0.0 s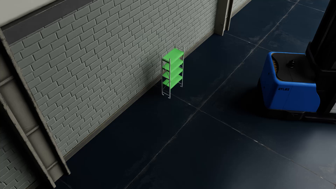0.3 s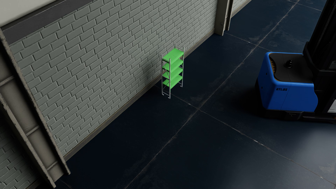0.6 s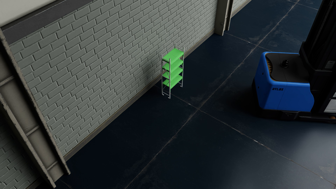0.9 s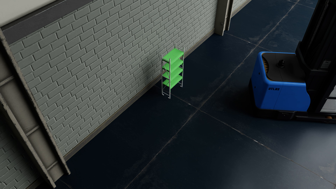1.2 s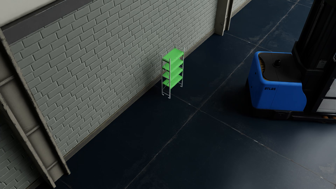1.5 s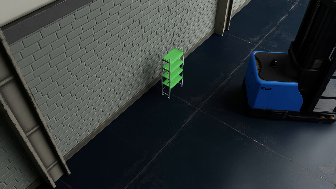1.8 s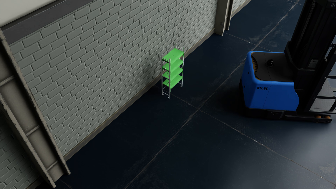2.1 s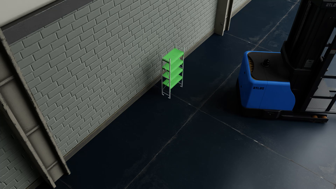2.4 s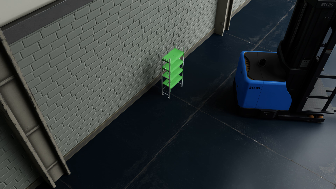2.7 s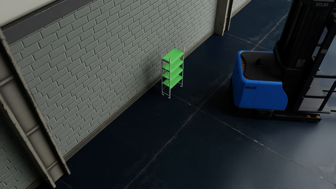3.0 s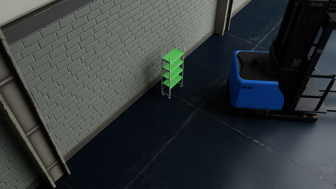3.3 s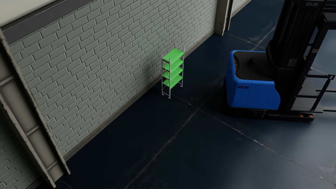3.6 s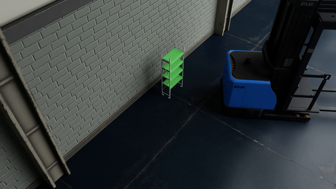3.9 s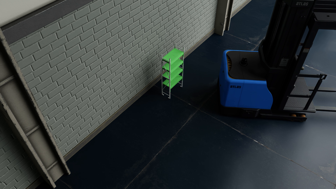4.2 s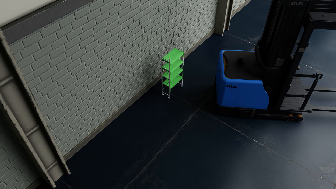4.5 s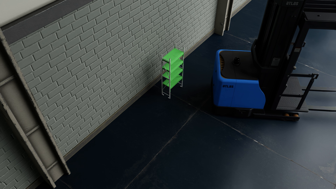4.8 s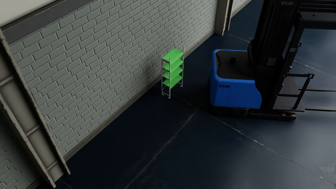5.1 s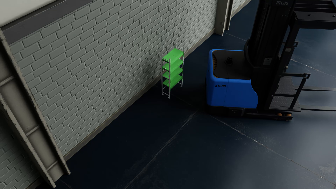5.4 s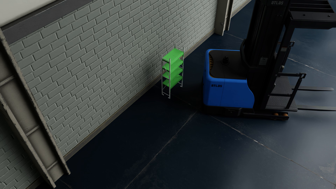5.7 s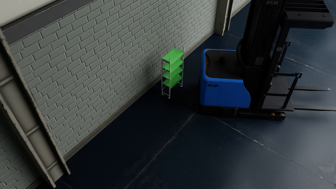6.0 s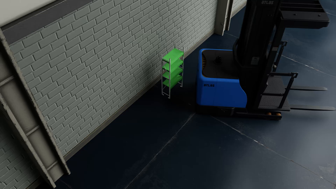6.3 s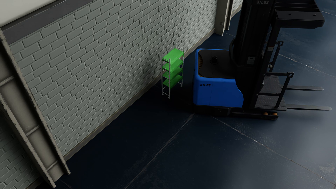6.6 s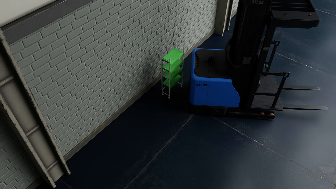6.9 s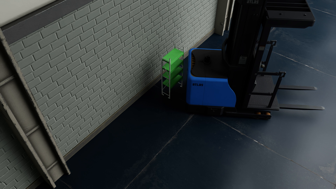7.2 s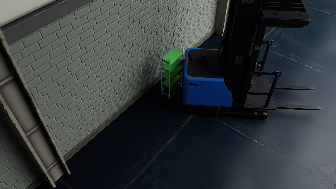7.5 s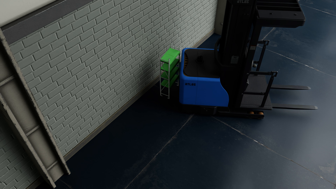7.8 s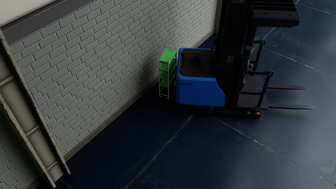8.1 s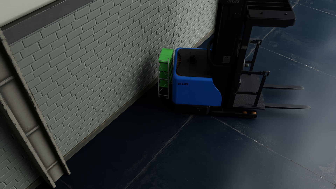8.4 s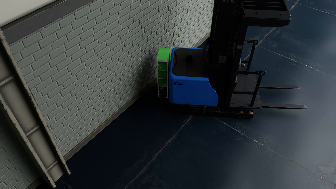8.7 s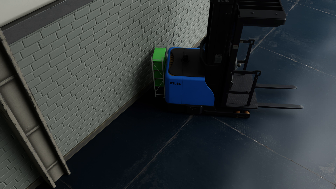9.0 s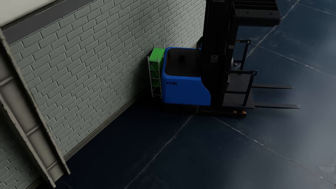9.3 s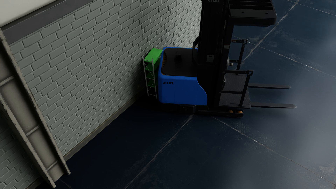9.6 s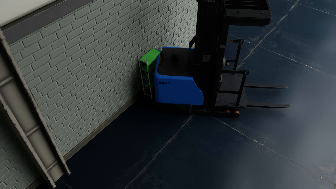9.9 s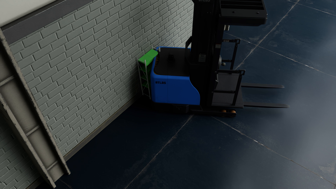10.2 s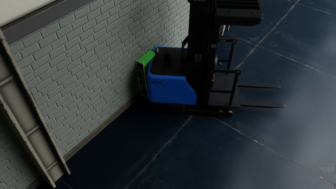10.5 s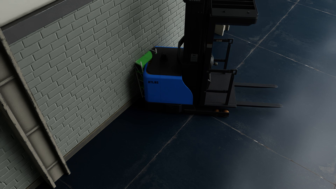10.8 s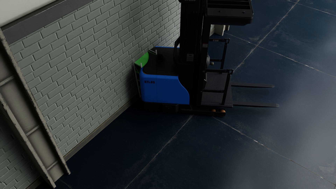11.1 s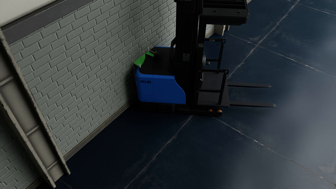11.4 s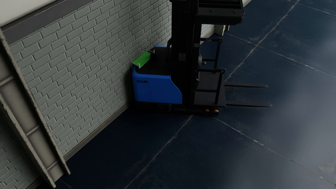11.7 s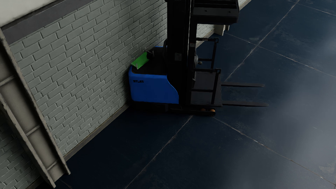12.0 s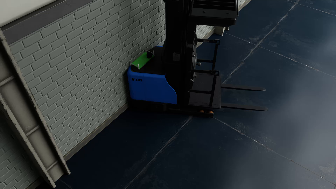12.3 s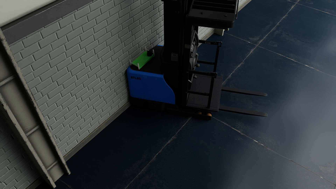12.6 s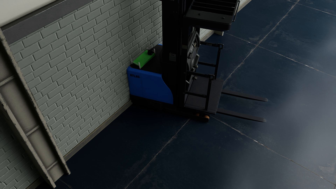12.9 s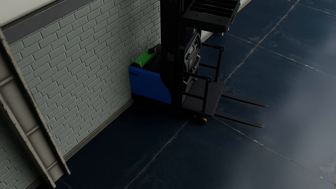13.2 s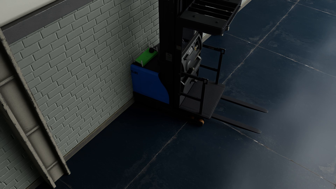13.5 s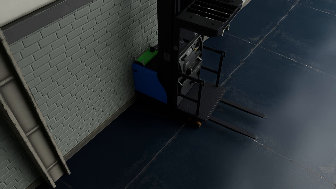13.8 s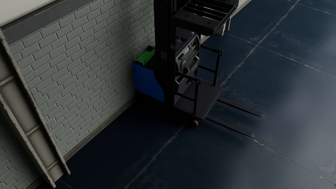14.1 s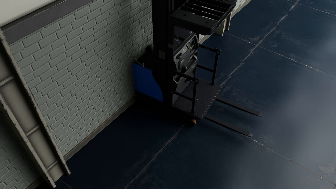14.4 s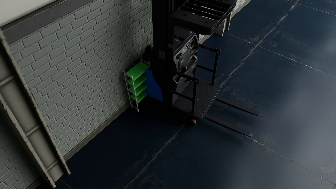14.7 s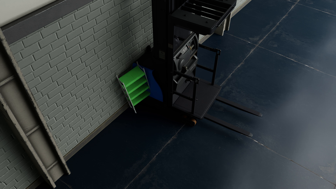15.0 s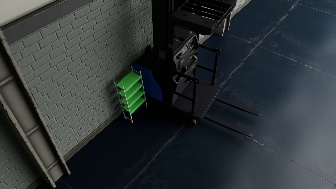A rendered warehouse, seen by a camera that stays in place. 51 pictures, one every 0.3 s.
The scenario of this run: A forklift runs into an object in its way.
